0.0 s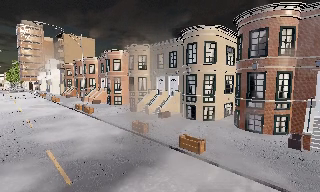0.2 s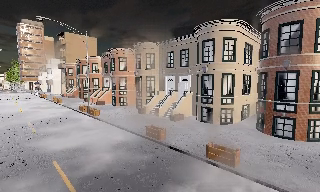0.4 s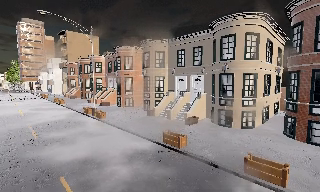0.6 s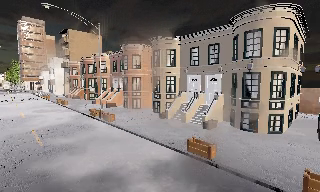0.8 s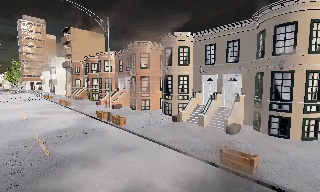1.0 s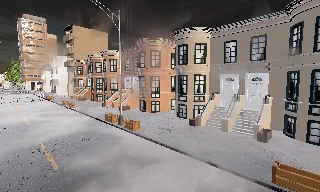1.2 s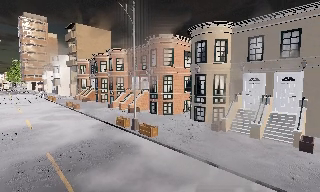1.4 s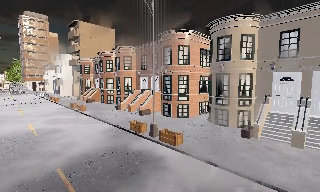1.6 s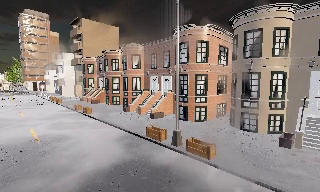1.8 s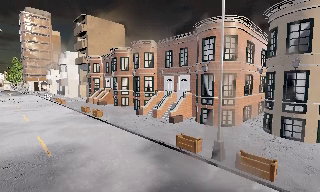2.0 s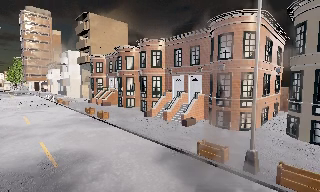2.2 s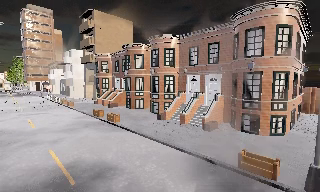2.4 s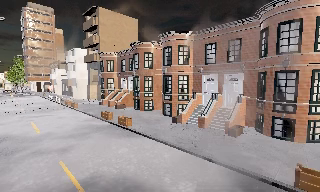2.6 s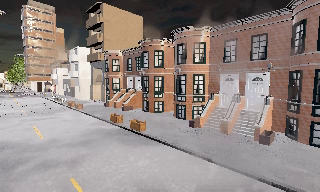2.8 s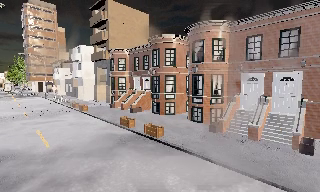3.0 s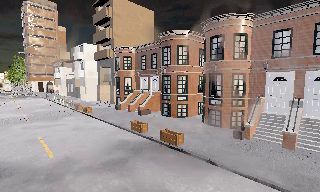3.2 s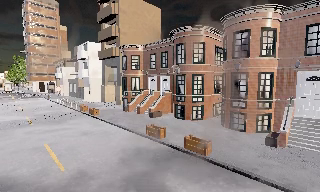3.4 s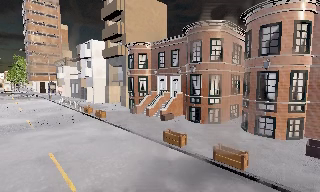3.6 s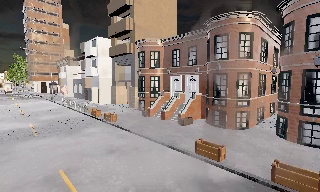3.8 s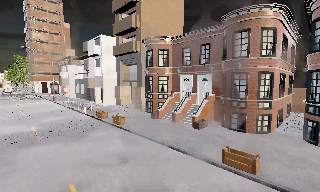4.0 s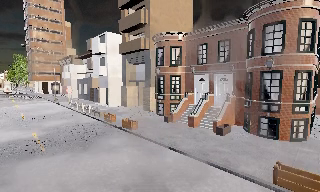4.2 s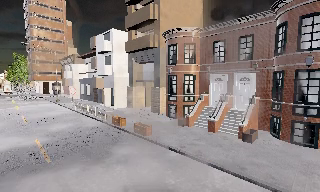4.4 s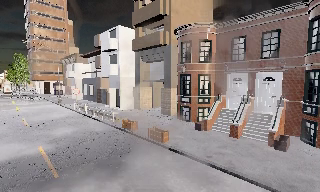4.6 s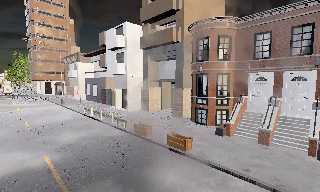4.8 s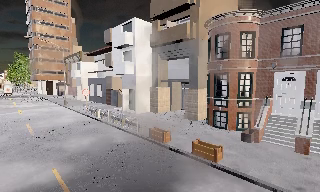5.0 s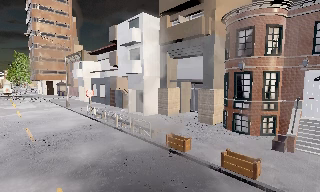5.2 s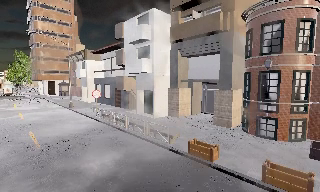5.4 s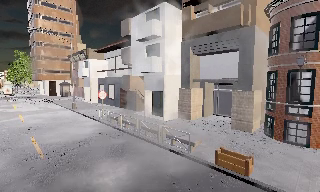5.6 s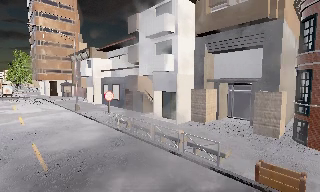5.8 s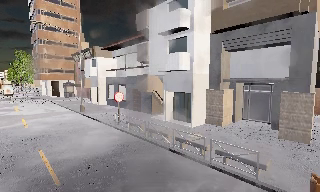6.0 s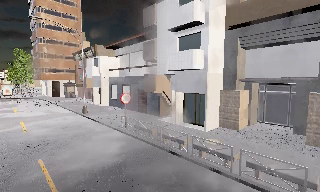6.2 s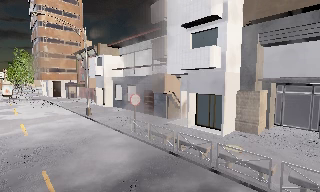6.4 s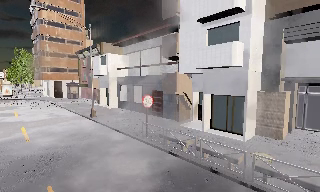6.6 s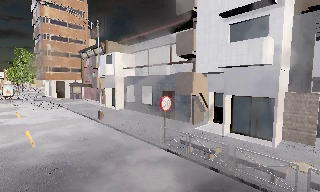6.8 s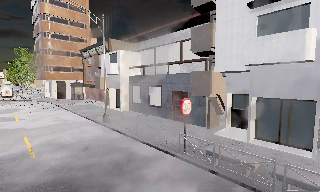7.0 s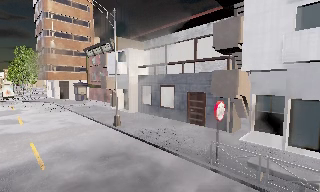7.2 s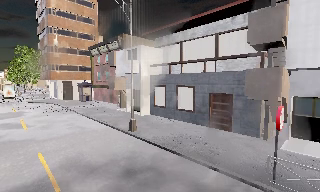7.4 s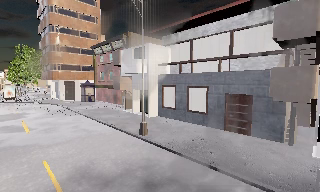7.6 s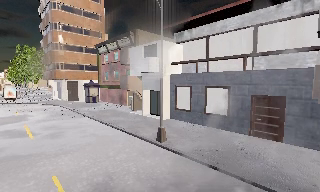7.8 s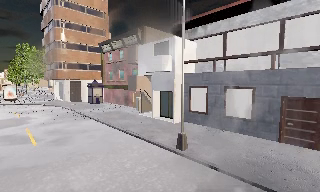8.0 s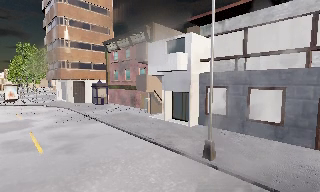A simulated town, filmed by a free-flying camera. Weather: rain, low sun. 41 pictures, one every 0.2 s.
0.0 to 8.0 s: The camera travels forward and to its left, about 55 m, so what stands in front looms larger.
The film runs backward here.
